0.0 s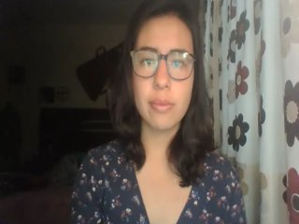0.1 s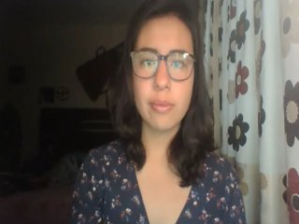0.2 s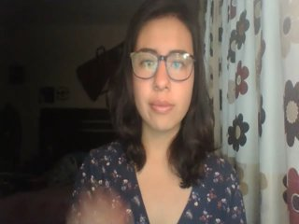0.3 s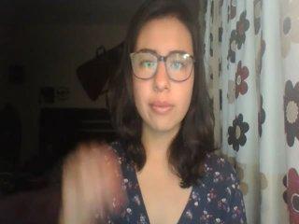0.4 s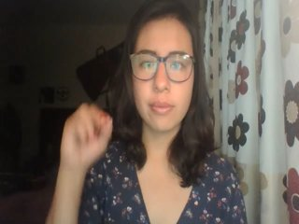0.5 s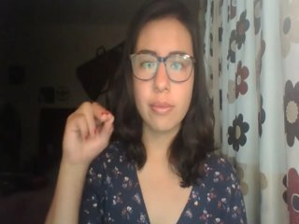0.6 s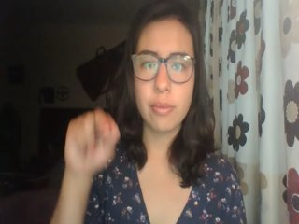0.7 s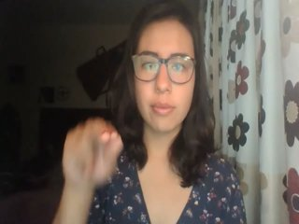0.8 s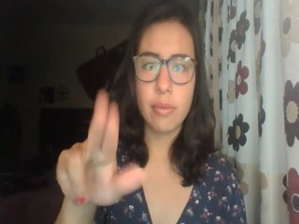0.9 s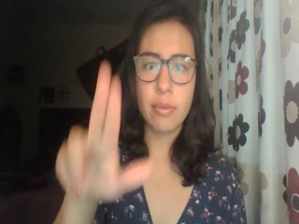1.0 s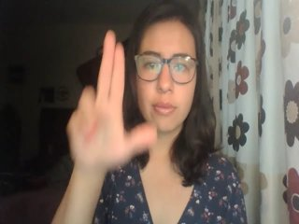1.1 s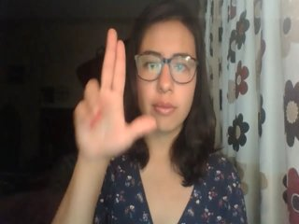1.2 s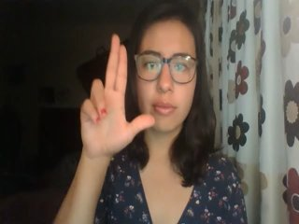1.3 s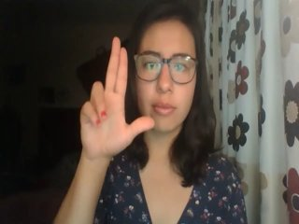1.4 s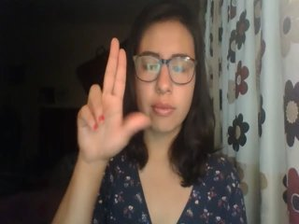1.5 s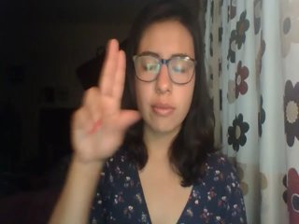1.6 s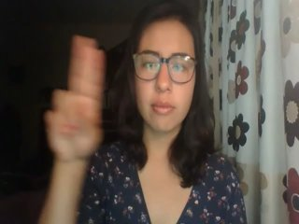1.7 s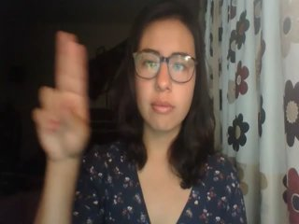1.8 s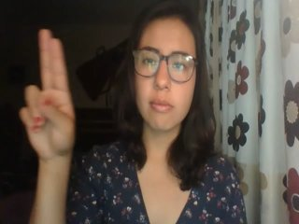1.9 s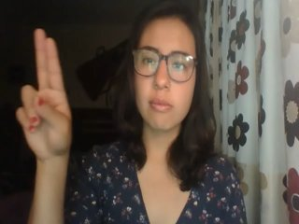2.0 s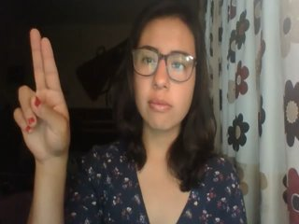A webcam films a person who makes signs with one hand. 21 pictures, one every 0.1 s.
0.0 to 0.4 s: Non-gesture.
0.5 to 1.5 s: Zoom in.
1.6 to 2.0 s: Pointing with two fingers.
